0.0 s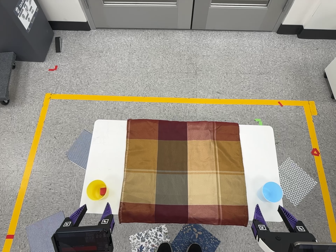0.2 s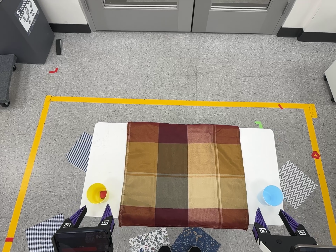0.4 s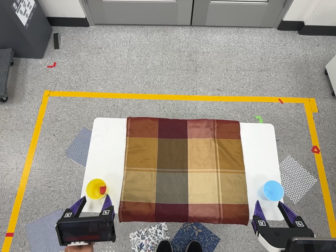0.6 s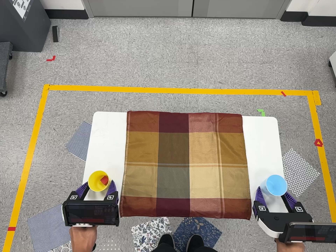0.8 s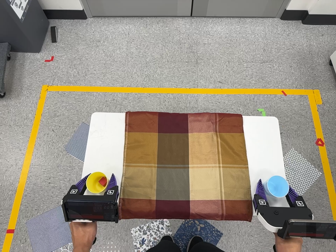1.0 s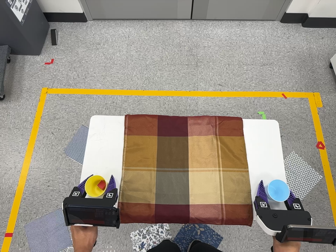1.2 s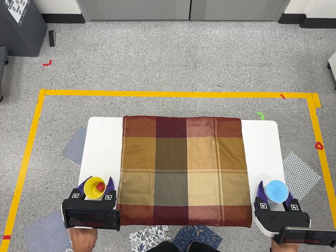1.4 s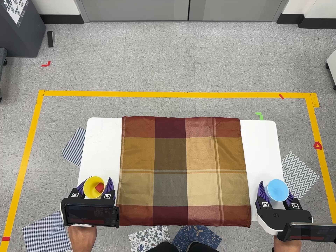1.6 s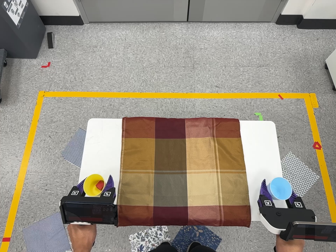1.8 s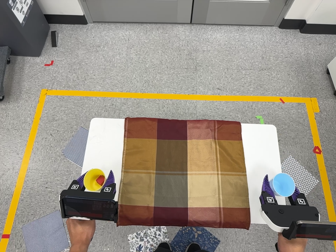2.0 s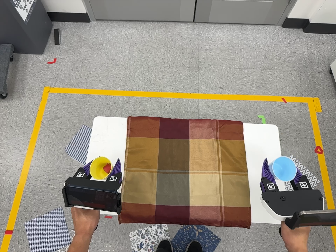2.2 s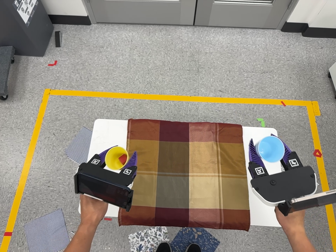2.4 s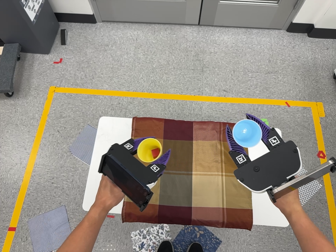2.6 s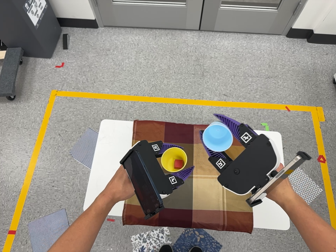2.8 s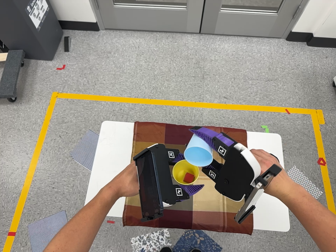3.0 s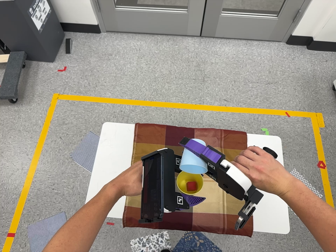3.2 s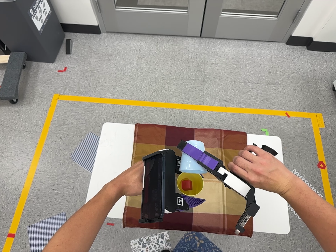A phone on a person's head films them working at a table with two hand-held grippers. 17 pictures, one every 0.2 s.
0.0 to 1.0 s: The camera travels forward, about 5 cm, so what stands in front looms larger.
1.0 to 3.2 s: The camera travels backward, about 6 cm, so what stands in front gets smaller.
The film runs backward here.
